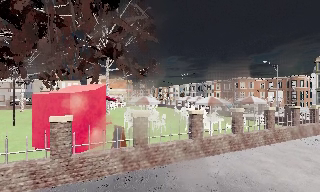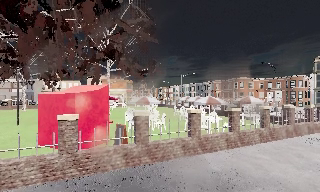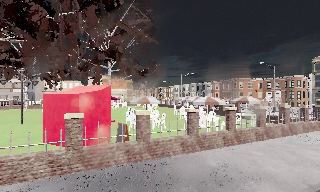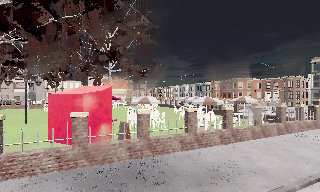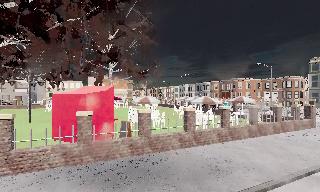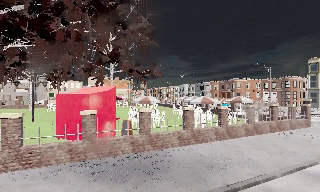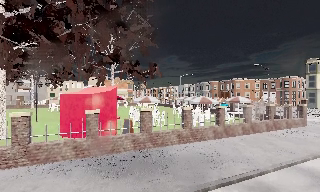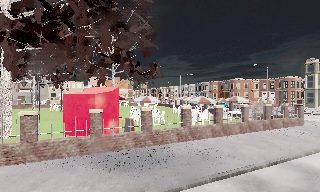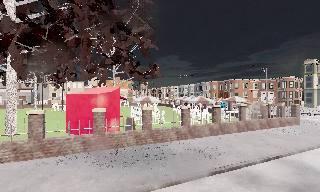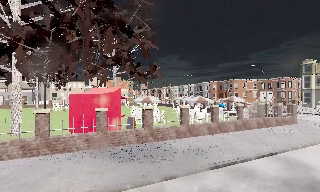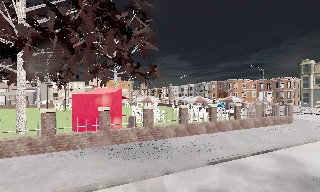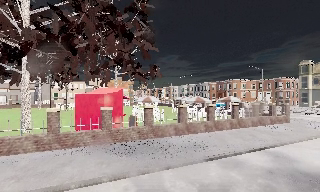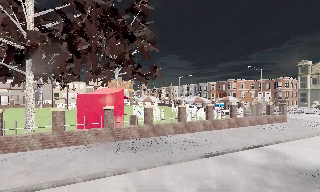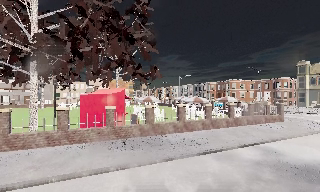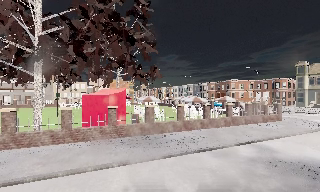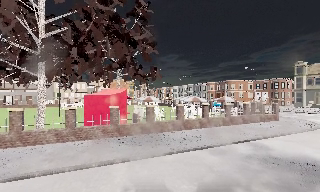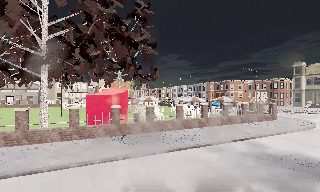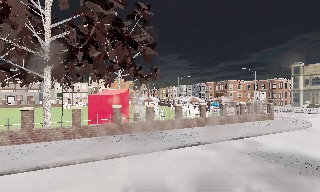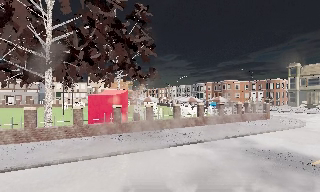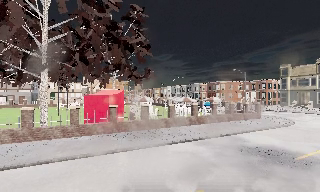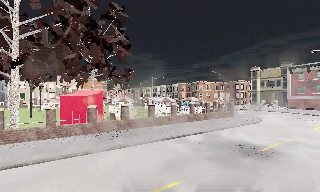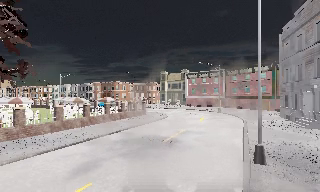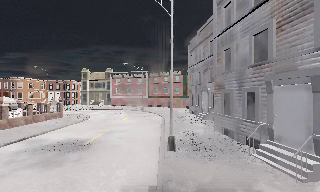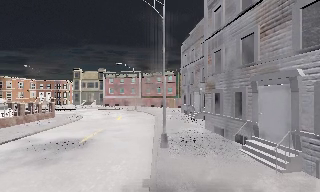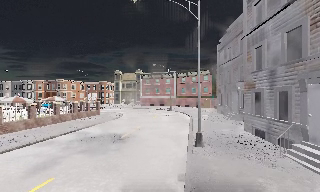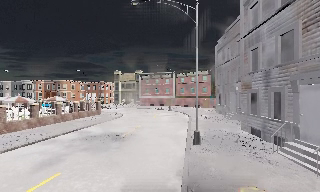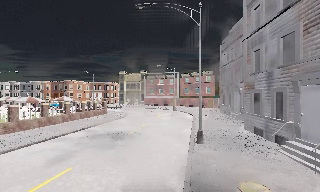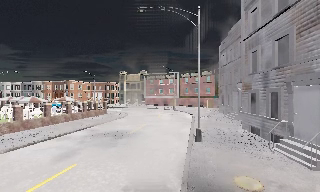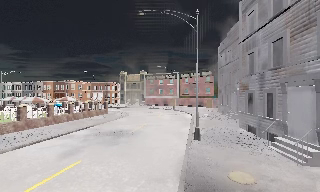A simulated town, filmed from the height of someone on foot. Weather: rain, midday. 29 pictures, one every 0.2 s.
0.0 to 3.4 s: The camera travels backward, about 6 m, so what stands in front gets smaller.
3.4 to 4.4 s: The camera pans to its right, which is clockwise from overhead, by about 65 degrees. It travels backward, about 1.5 m.
4.4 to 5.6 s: The camera swings to its left by about 10 degrees, and the scene slides to the right. It travels backward, about 2 m, so what stands in front gets smaller.
The film runs backward here.
